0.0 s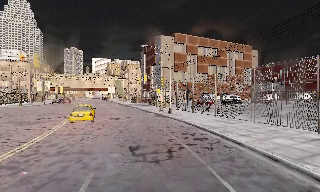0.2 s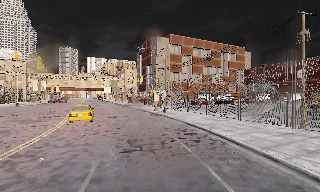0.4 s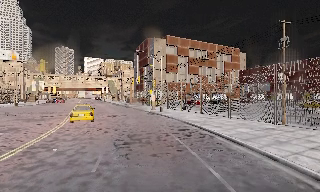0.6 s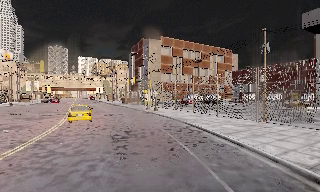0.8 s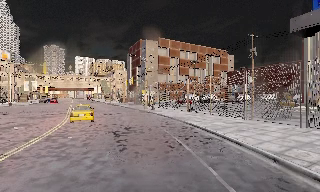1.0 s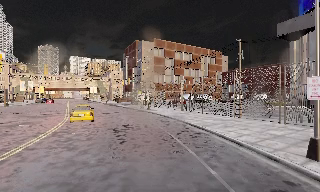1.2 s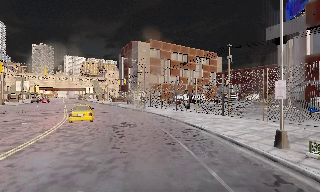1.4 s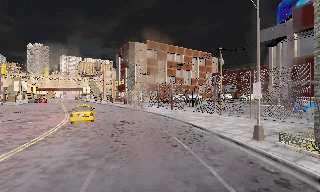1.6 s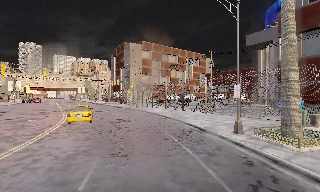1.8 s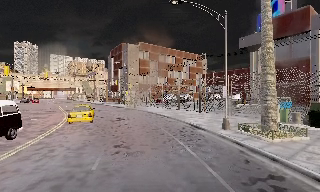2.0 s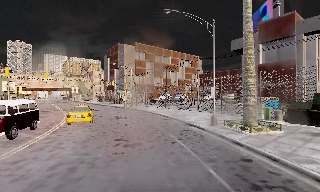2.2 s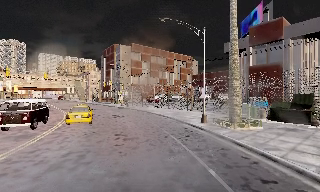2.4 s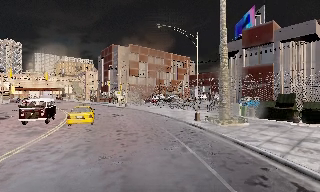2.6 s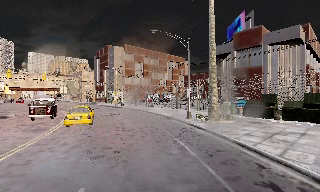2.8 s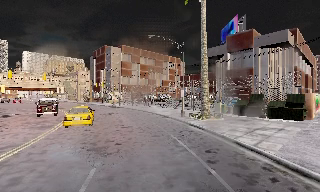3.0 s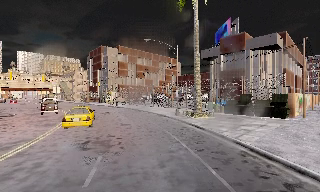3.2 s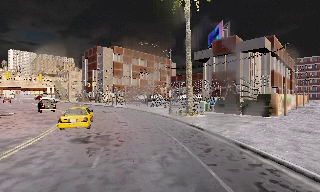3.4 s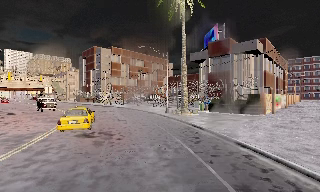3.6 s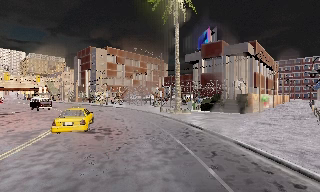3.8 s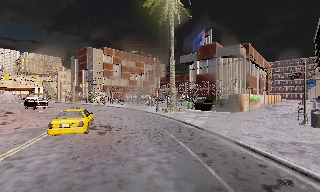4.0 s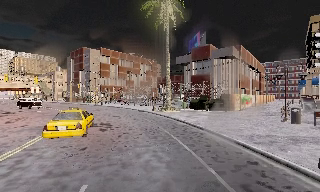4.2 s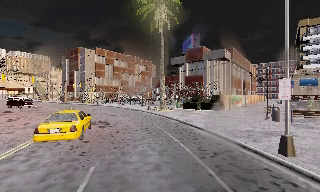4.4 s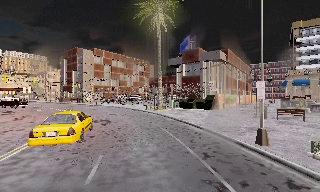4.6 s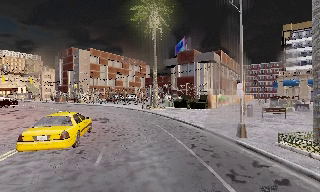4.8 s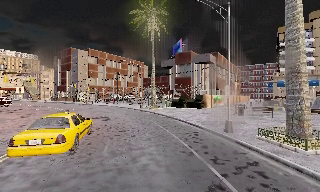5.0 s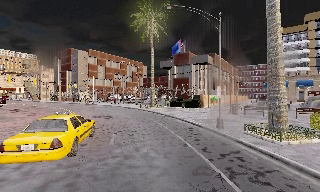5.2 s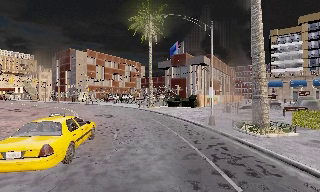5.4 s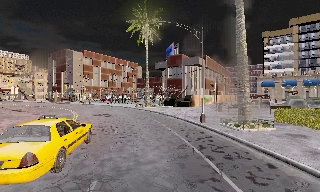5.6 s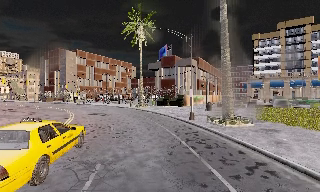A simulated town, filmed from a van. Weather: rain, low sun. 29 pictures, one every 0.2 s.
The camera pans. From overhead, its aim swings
clockwise.
The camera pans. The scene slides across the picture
to the left.
0.0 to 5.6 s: The camera pans to its right, which is clockwise from overhead, by about 35 degrees. It travels backward, about 30 m.
The film runs backward here.
